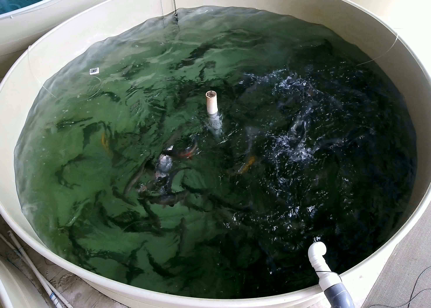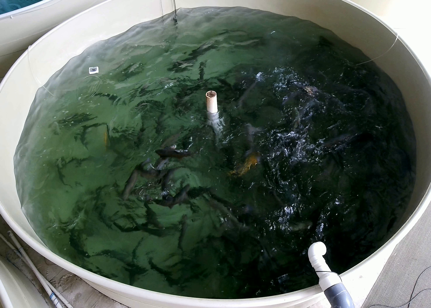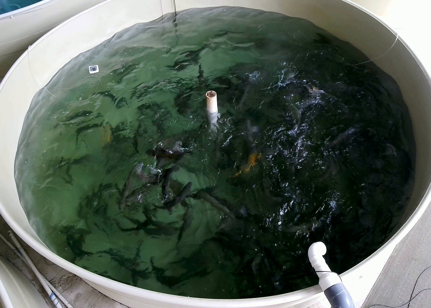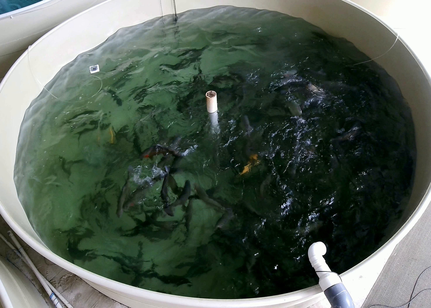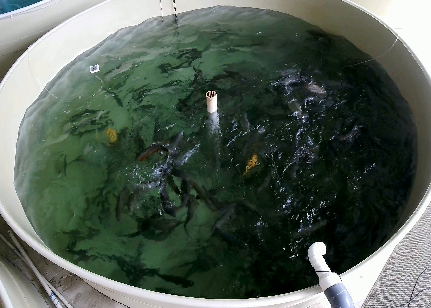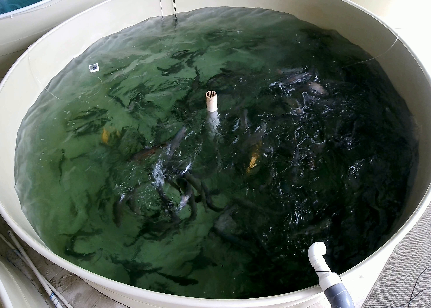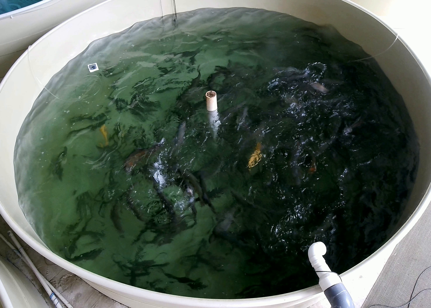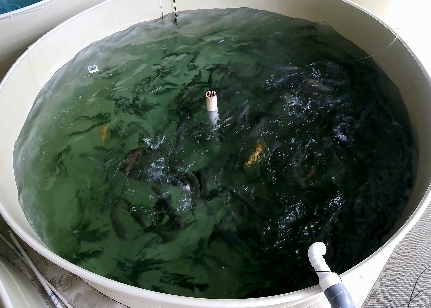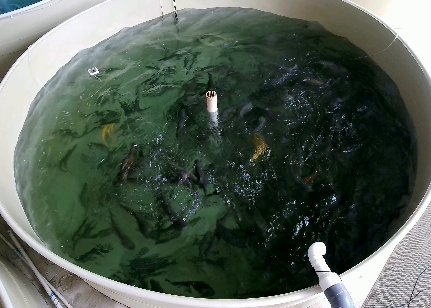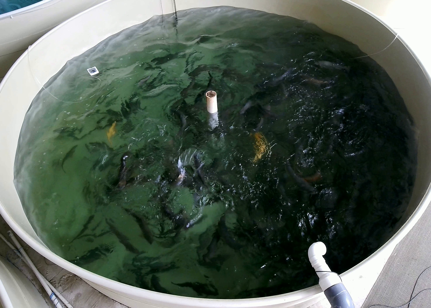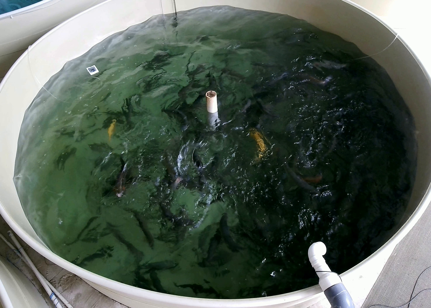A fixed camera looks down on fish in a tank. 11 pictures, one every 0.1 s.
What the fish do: Weak feeding.
